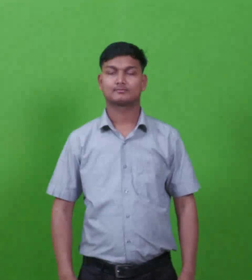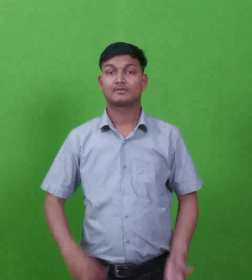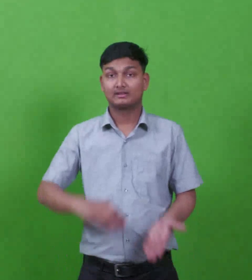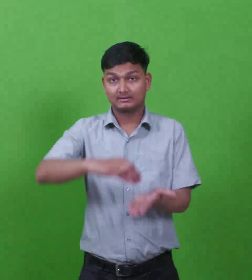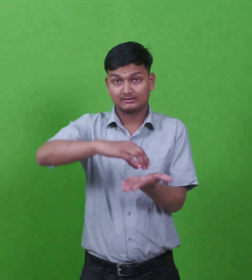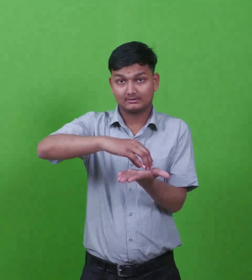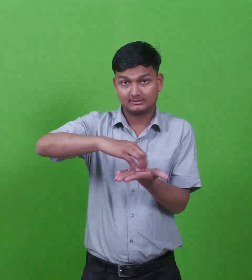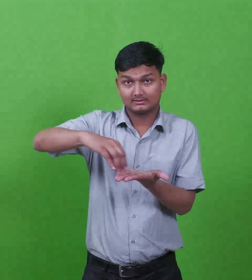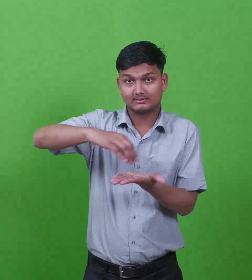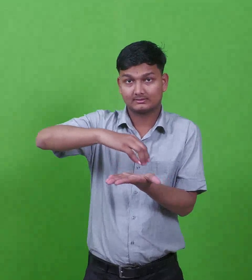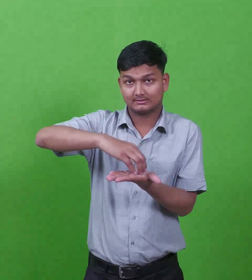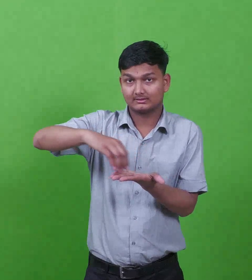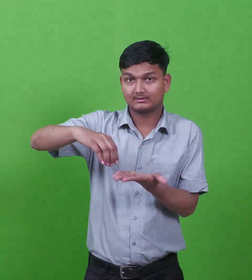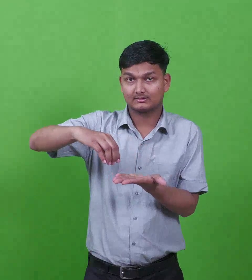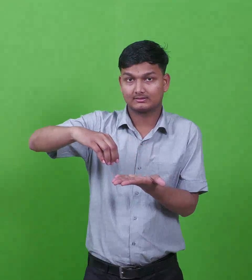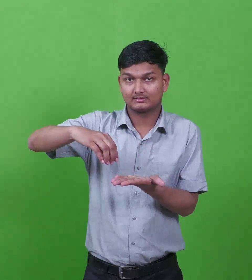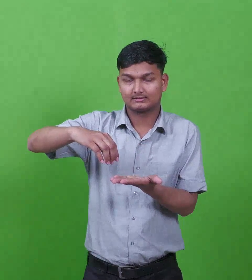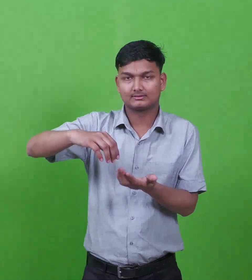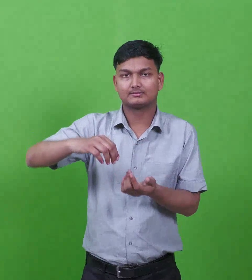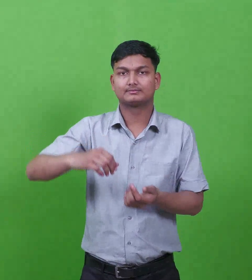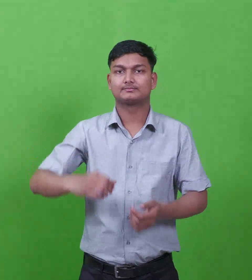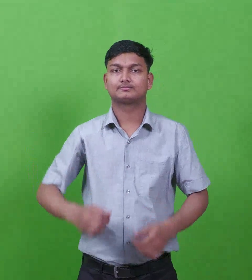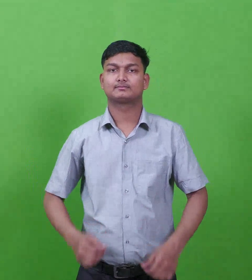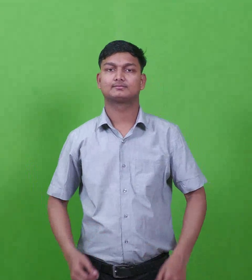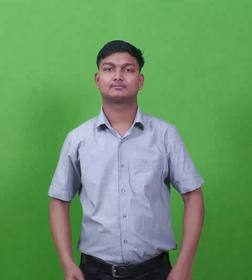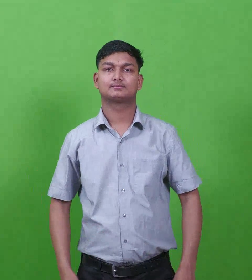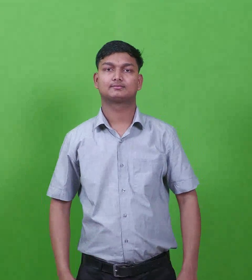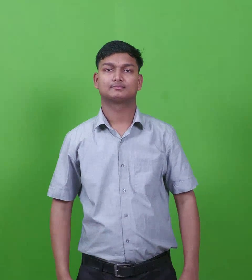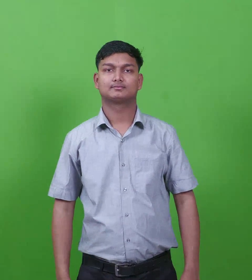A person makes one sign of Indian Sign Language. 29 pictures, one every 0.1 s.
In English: etham
